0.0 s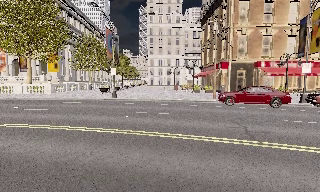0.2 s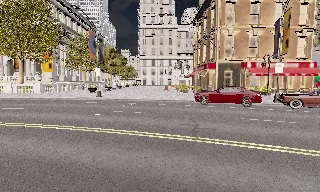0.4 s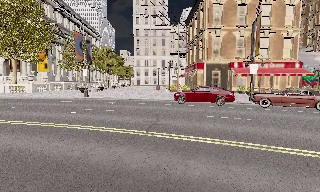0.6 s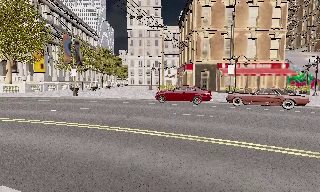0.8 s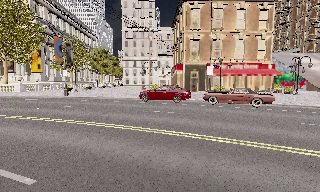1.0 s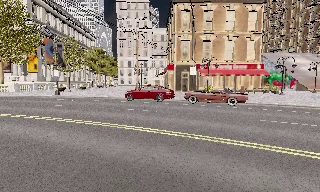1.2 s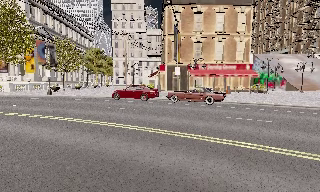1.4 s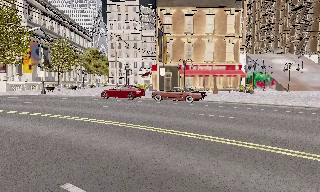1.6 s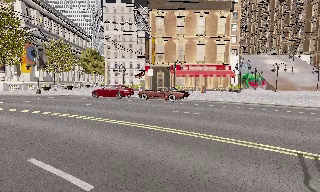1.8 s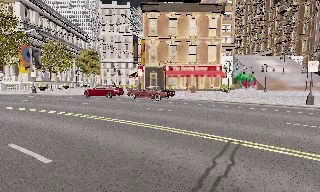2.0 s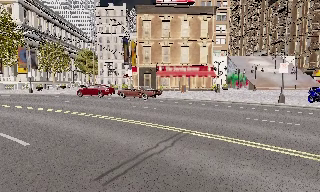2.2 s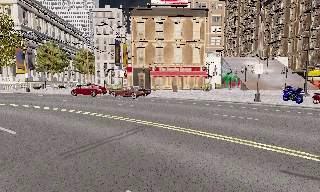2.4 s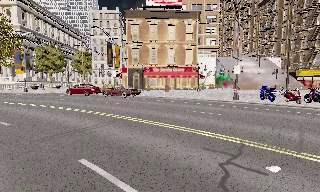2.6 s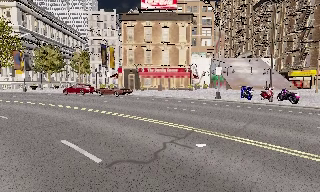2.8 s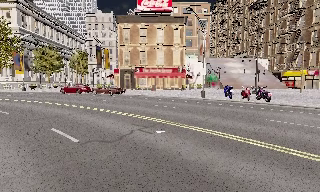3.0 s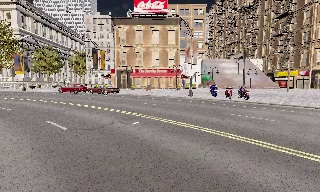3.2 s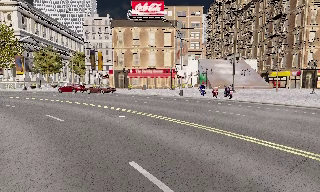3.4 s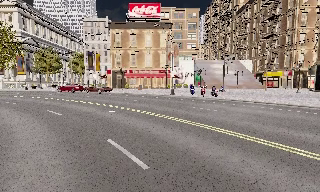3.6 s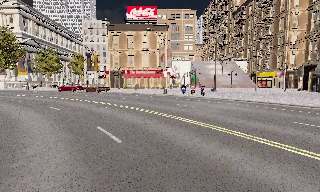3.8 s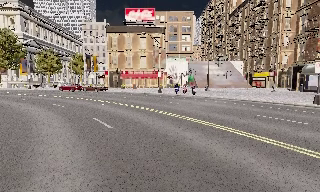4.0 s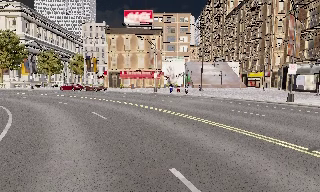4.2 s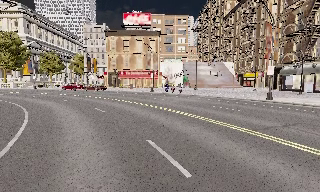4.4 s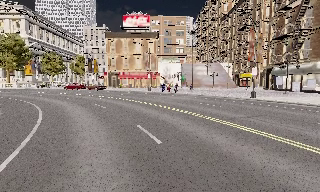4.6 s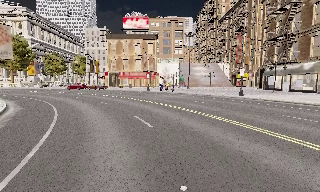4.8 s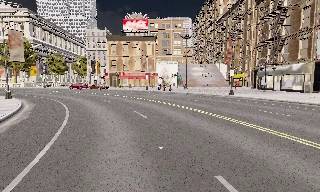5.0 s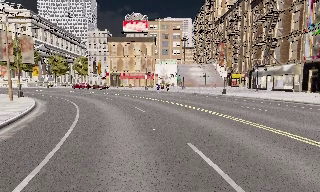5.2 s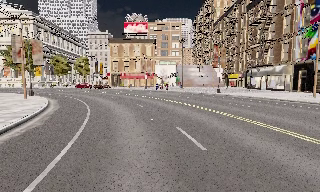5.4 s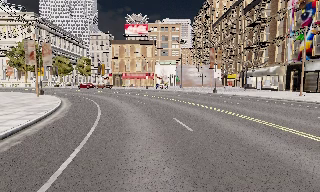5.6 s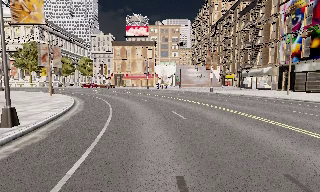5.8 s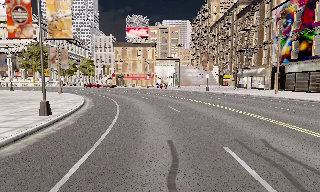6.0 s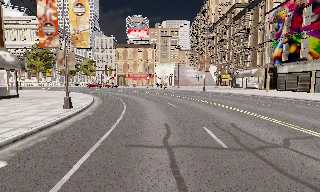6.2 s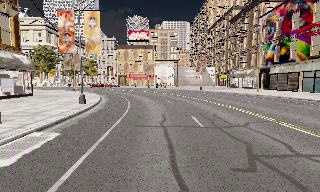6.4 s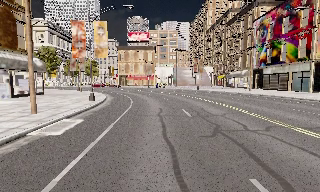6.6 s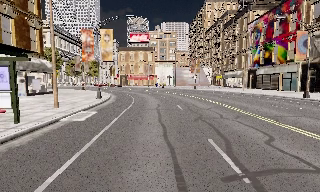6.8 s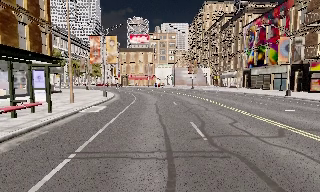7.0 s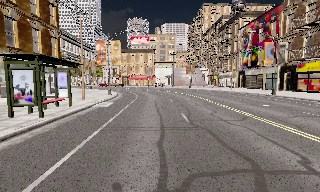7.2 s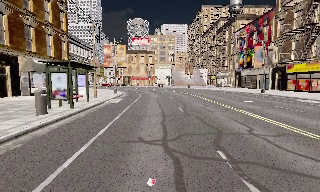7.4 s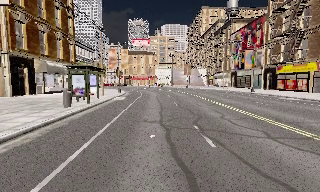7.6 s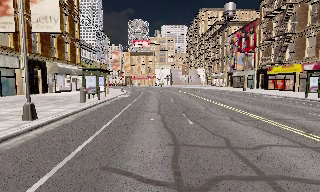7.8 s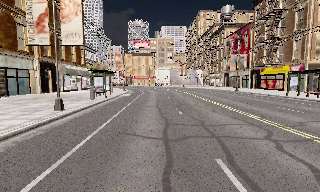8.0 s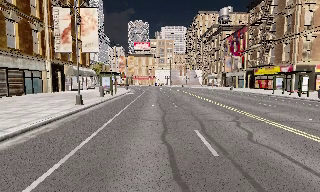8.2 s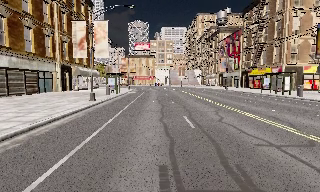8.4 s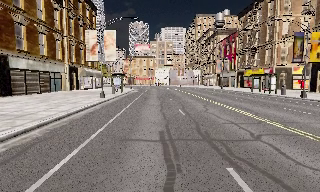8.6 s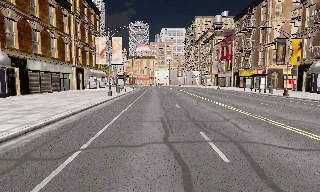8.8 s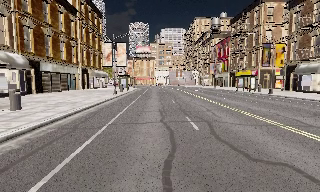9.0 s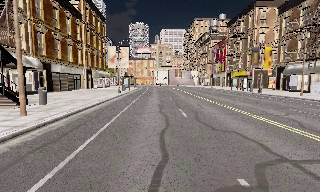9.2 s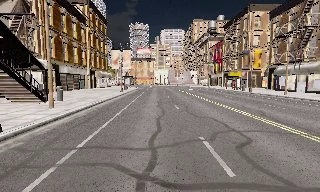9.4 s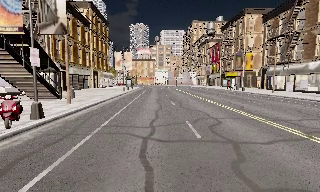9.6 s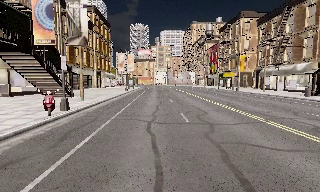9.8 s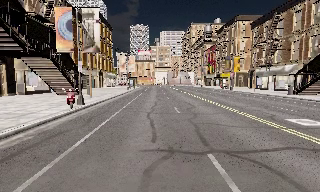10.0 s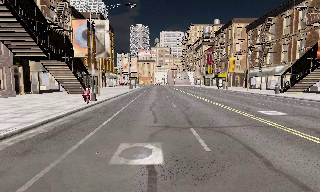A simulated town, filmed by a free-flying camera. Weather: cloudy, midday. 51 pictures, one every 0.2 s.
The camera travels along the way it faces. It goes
backward.
0.0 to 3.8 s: The camera travels to its right and backward, about 30 m, so close, fixed things drift to the left.
3.8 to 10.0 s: The camera travels backward, about 60 m, so what stands in front gets smaller.
The film runs forward here.
